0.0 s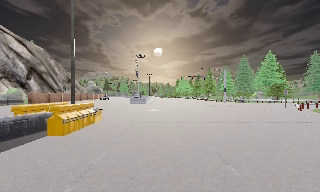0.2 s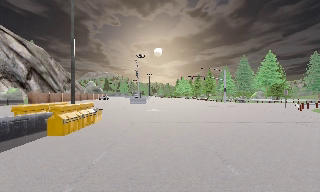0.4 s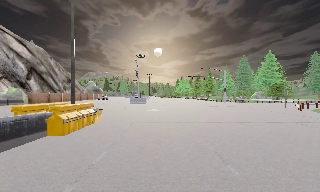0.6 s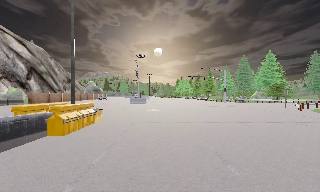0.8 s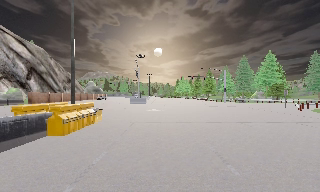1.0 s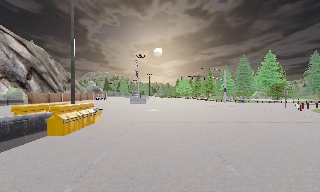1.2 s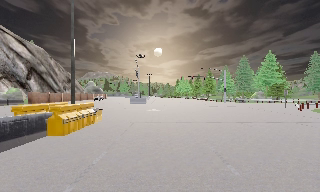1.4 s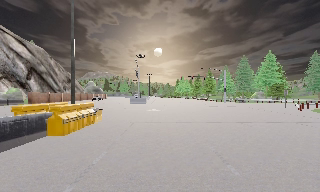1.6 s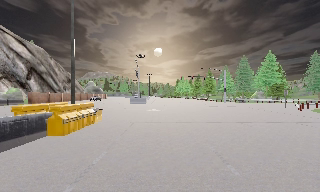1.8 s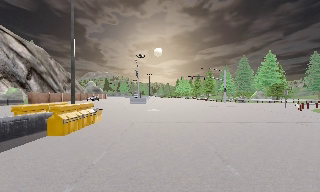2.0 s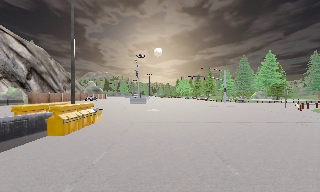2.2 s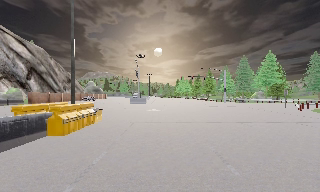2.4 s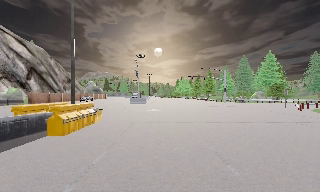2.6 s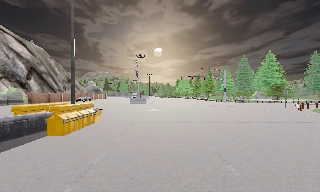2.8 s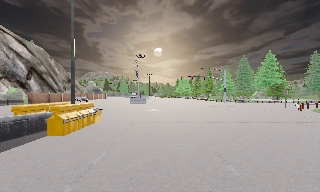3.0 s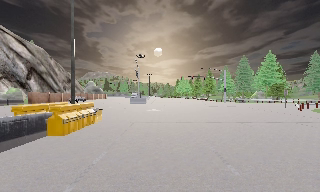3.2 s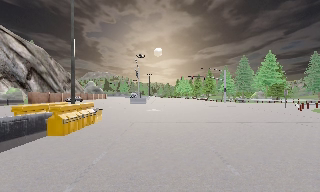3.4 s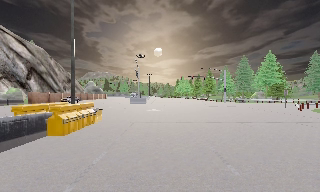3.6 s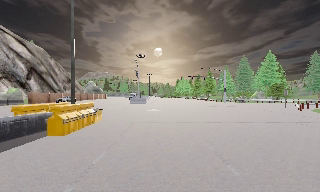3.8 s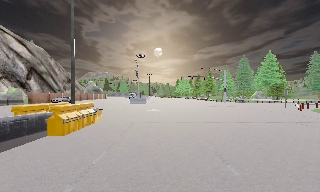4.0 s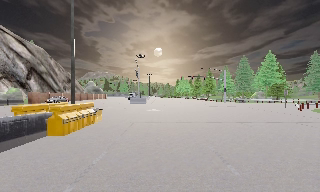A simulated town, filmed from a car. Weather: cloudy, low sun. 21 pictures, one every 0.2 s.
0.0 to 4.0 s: The camera keeps its place and its aim.
The film runs forward here.
